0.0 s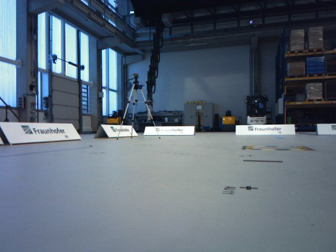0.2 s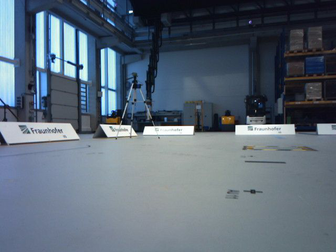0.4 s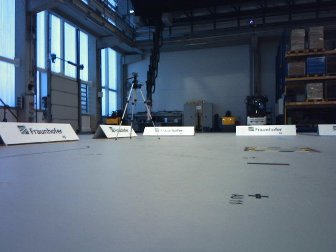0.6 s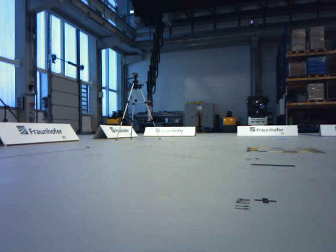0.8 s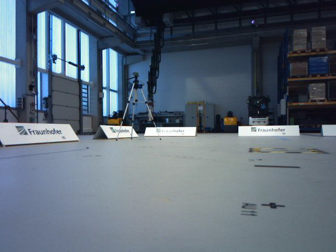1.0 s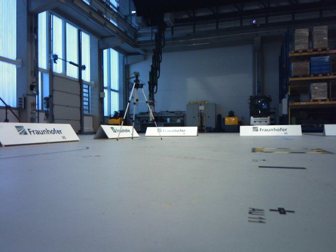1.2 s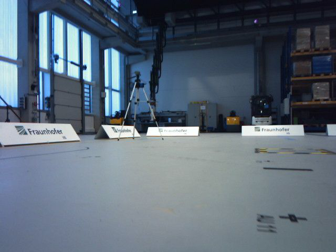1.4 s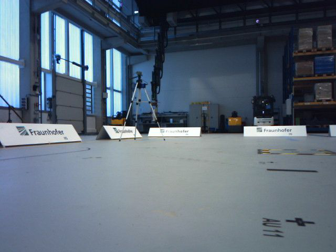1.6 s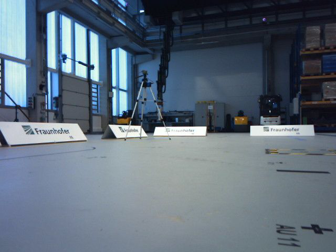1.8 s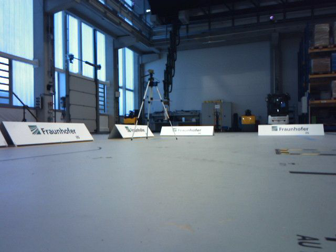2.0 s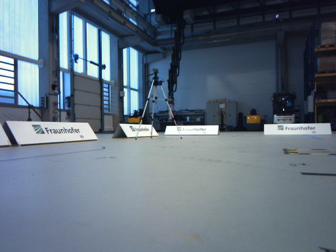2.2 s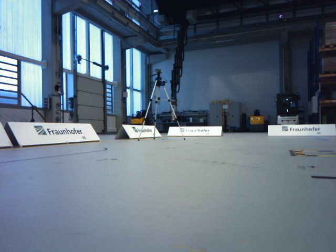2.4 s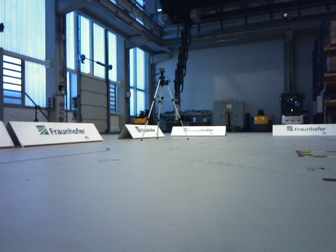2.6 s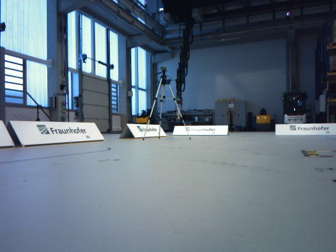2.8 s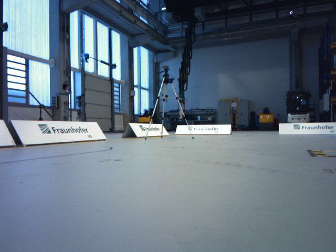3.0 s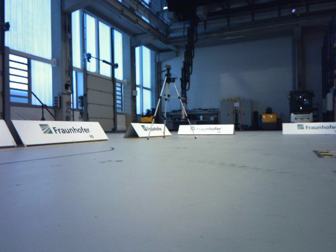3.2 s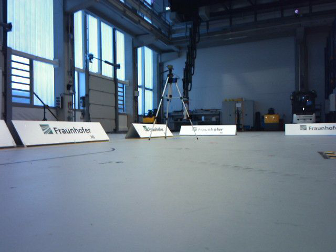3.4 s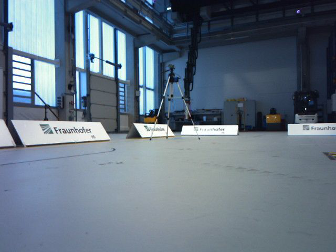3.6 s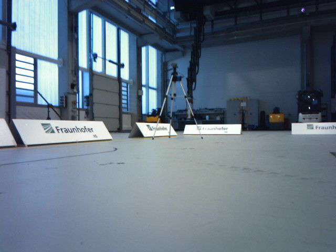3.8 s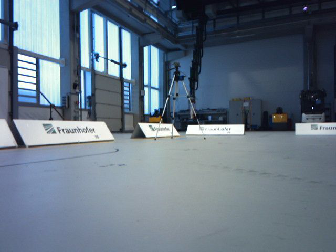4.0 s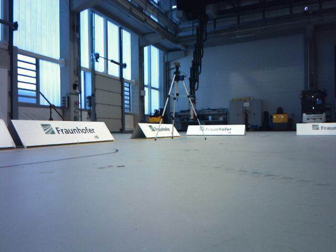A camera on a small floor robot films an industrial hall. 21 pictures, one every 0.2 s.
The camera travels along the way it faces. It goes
forward.
0.0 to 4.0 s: The camera travels forward, about 0.8 m, so what stands in front looms larger.
The film runs forward here.
